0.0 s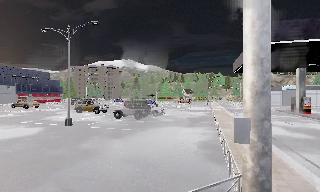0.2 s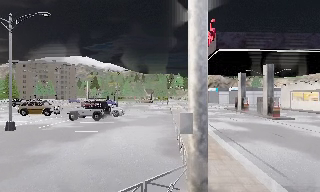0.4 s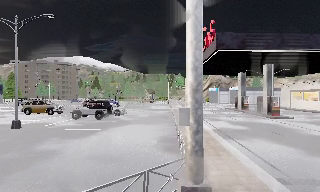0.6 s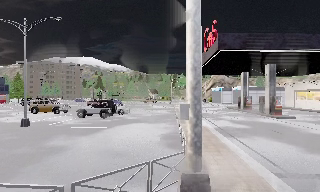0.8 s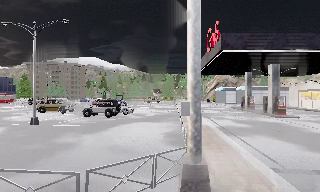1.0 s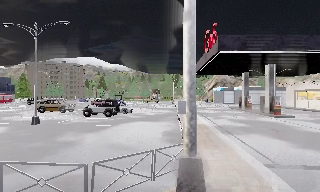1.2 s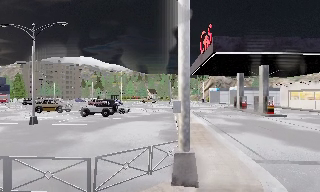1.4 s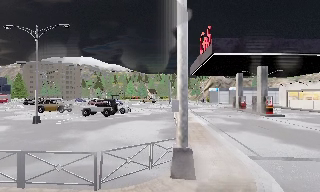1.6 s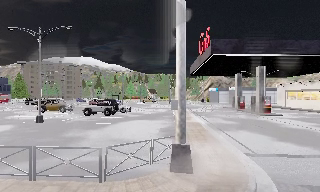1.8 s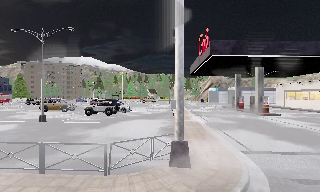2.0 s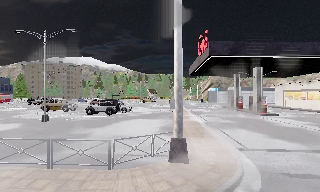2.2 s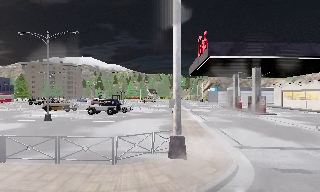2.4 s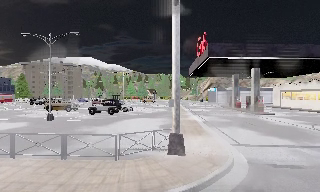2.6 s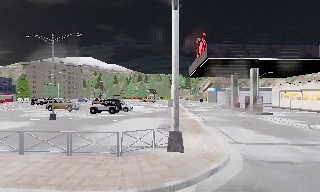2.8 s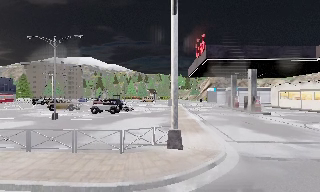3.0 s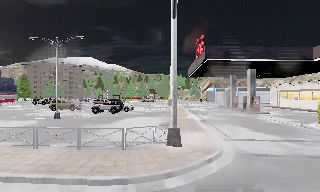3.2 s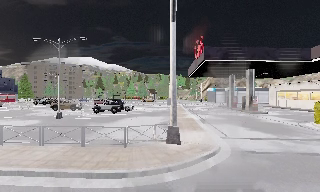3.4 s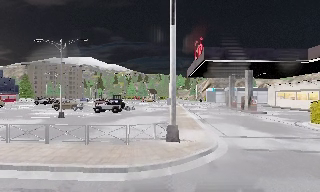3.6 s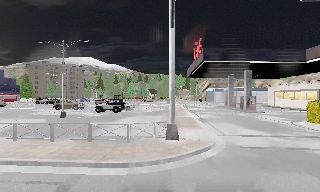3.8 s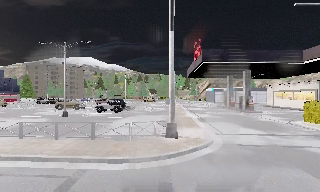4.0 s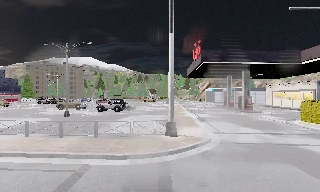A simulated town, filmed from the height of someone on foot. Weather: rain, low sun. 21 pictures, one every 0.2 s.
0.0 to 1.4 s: The scene slides to the left, as the camera pans about 15 degrees to its right. It travels backward, about 2 m, so what stands in front gets smaller.
1.4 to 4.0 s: The camera travels backward, about 4.5 m, so what stands in front gets smaller.
The film runs backward here.
